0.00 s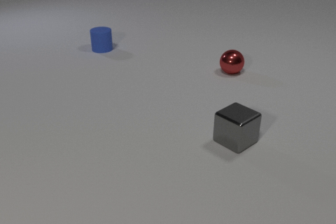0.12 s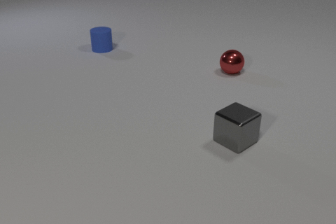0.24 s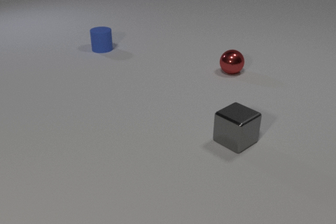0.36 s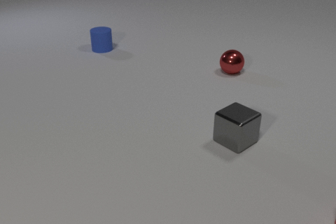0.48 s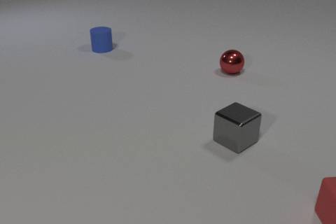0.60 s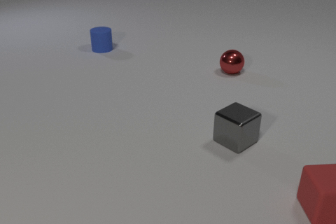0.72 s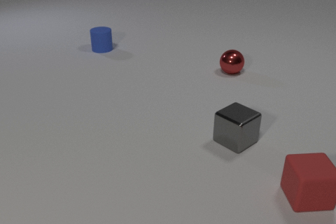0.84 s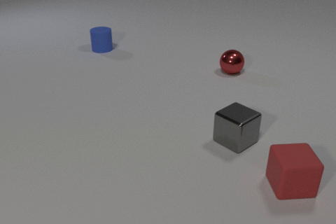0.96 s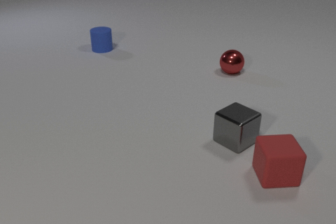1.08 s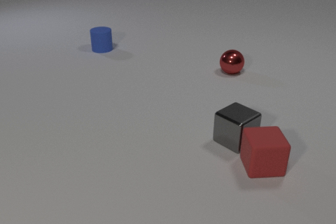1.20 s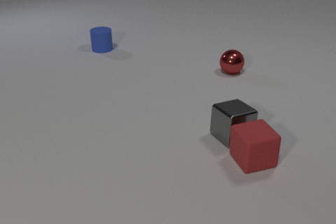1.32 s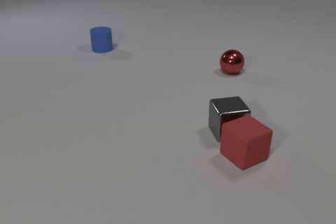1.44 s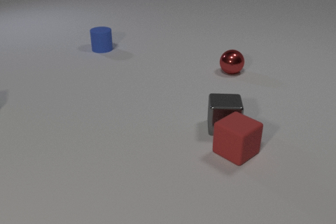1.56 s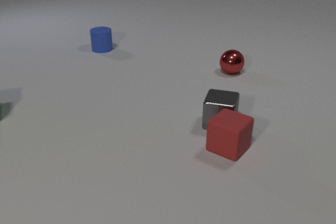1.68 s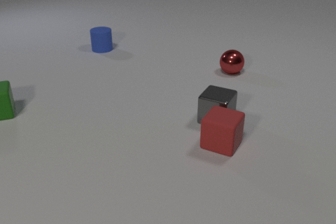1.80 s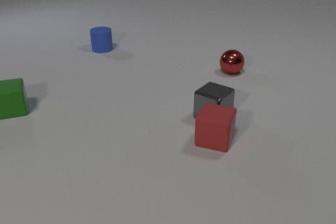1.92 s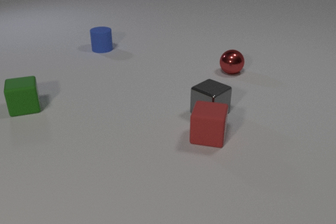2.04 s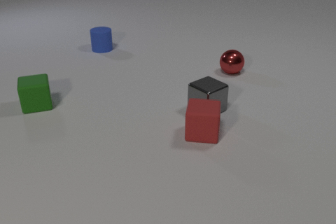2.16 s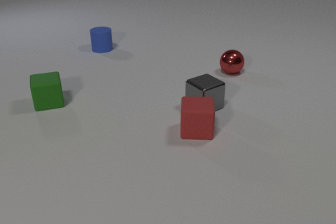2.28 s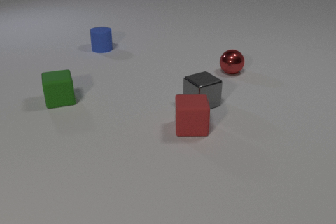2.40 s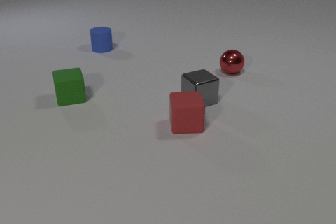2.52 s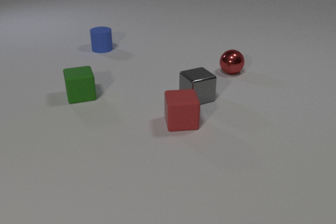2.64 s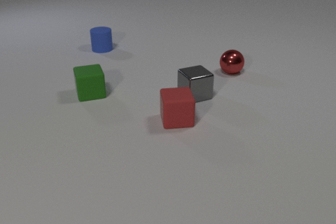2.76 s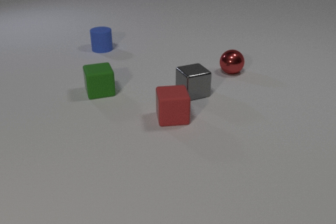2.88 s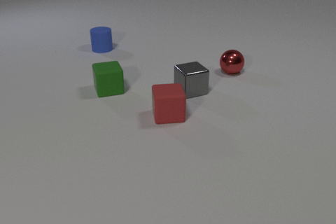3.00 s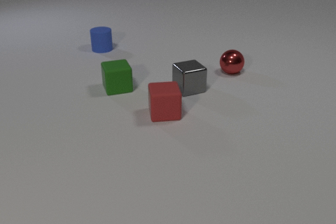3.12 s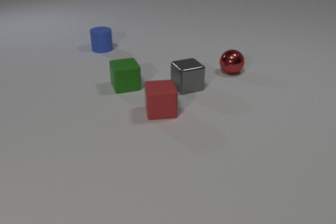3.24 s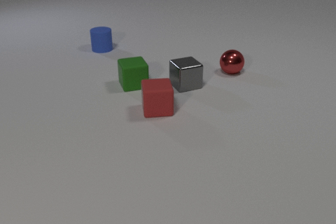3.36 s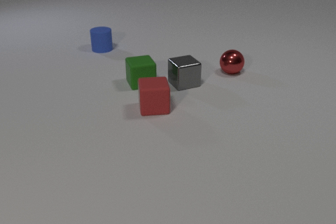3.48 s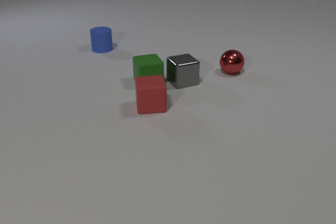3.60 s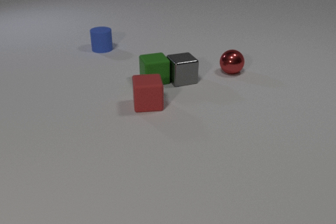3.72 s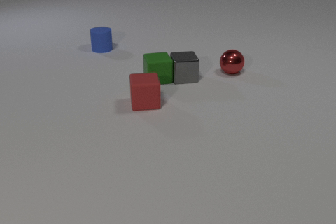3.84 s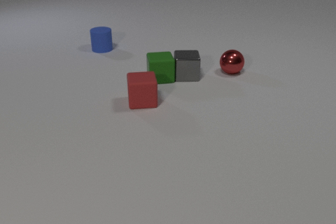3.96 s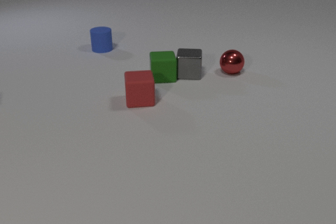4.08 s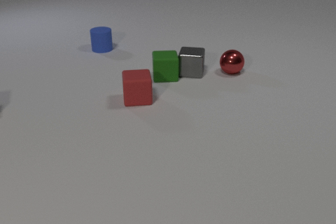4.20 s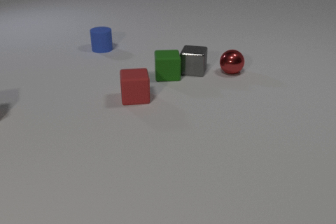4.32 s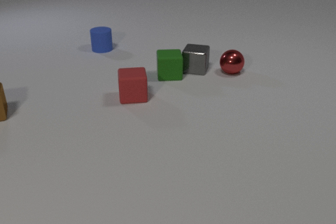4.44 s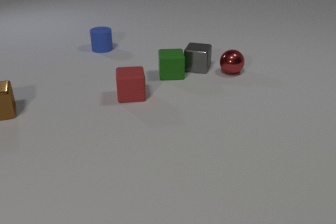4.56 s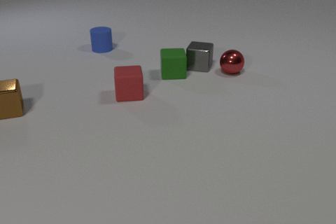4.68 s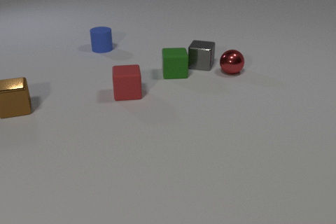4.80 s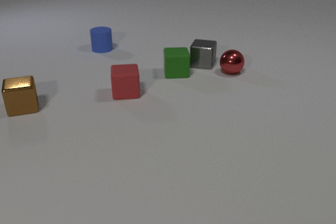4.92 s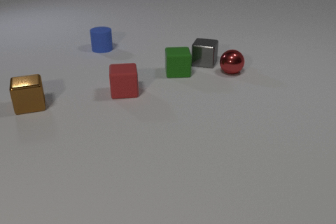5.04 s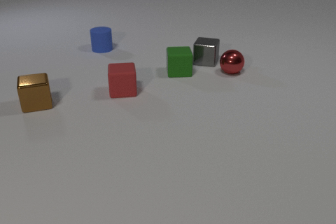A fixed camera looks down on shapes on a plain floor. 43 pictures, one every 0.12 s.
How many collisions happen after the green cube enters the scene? 1.
What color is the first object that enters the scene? red.
How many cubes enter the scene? 3.
0.00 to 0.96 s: The red rubber cube comes in at the right edge, slides to the left and away from the camera.
0.96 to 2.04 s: The red rubber cube slides to the left and away from the camera, spins counterclockwise seen from above by about 75 degrees, its near face sliding to the right. The gray metal cube slides away from the camera and to the left, spins so that its near face slides to the left, clockwise seen from above. The green rubber cube comes in at the left edge, slides to the right. The red rubber cube and the gray metal cube collide.
2.04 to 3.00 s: The red rubber cube slides to the left and away from the camera. The gray metal cube slides away from the camera and to the left. The green rubber cube slides to the right.
3.00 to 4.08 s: The red rubber cube slides away from the camera and to the left. The gray metal cube slides away from the camera, spins so that its near face slides to the left, clockwise seen from above. The green rubber cube slides to the right and away from the camera. The gray metal cube and the green rubber cube collide.
4.08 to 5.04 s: The red rubber cube slides away from the camera and to the left. The gray metal cube slides away from the camera and to the right. The brown metal cube comes in at the left edge, slides to the right. The green rubber cube slides to the right and away from the camera.
